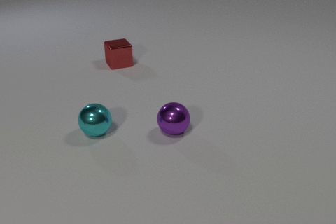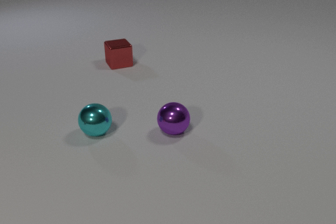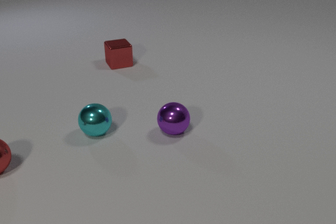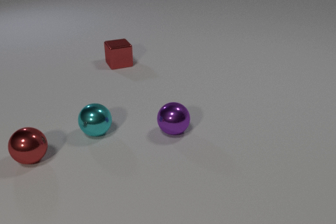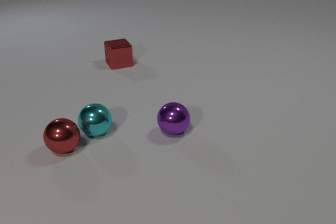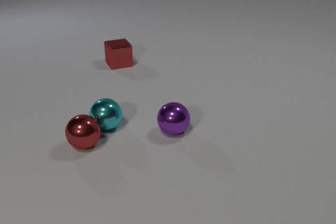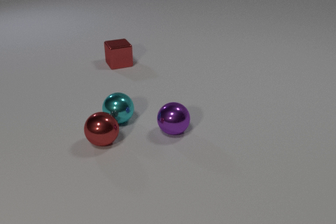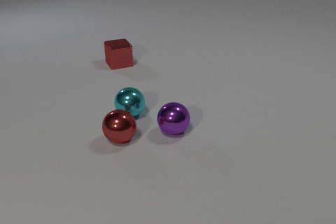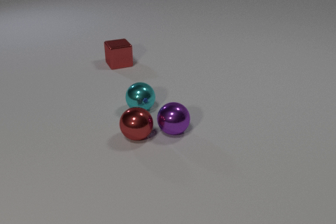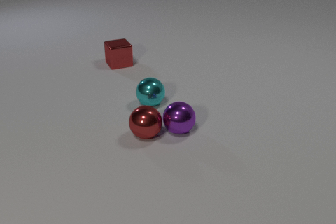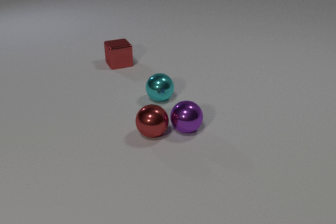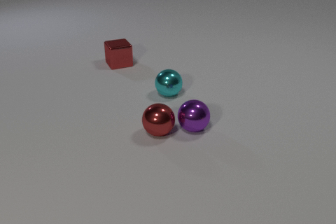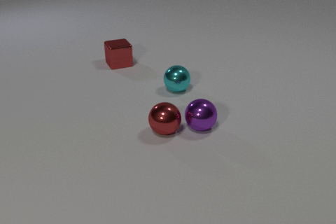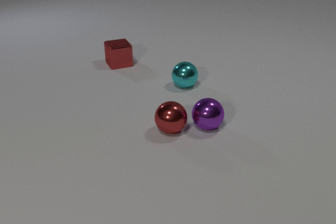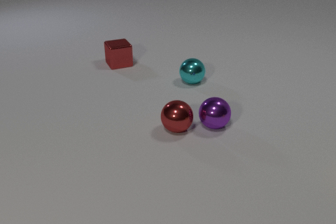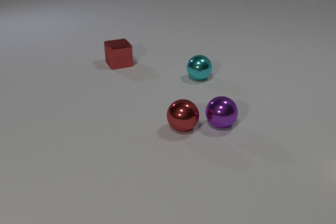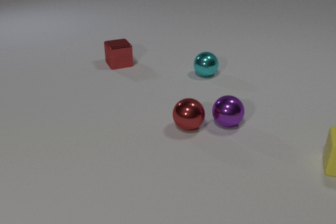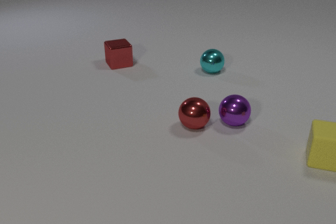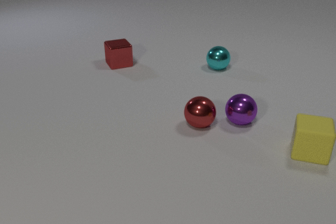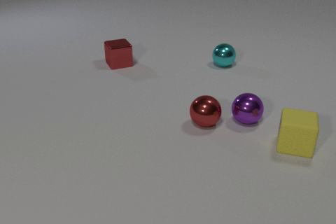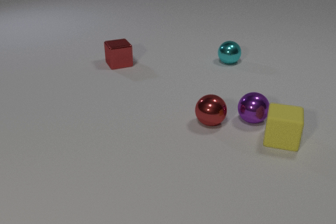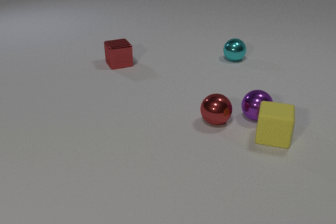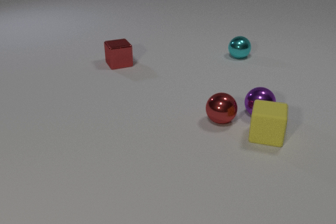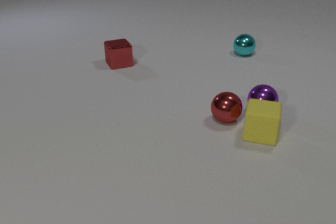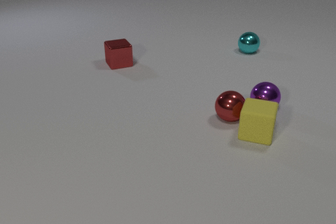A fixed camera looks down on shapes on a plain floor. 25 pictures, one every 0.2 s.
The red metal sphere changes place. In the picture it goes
to the right.
The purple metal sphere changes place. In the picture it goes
to the right.
0.0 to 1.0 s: The red metal sphere comes in at the left edge, rolls to the right. The cyan metal sphere rolls to the right and away from the camera. The red metal sphere and the cyan metal sphere collide.
1.0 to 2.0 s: The red metal sphere rolls to the right. The cyan metal sphere rolls to the right and away from the camera. The purple metal sphere rolls to the right. The red metal sphere and the purple metal sphere collide.
2.0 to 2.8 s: The red metal sphere rolls to the right. The cyan metal sphere rolls away from the camera and to the right. The purple metal sphere rolls to the right.
2.8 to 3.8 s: The red metal sphere rolls to the right and away from the camera. The cyan metal sphere rolls away from the camera and to the right. The purple metal sphere rolls to the right and away from the camera. The yellow rubber cube comes in at the right edge, slides to the left.
3.8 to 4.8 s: The red metal sphere rolls to the right and away from the camera. The cyan metal sphere rolls away from the camera and to the right. The purple metal sphere rolls away from the camera and to the right. The yellow rubber cube slides to the left. The purple metal sphere and the yellow rubber cube collide. The red metal sphere and the yellow rubber cube collide.
Are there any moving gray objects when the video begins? no.
What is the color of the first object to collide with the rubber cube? purple.
What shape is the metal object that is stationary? cube.
